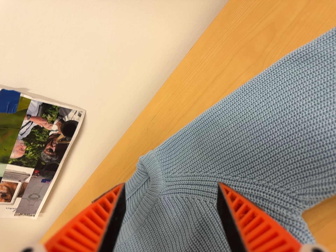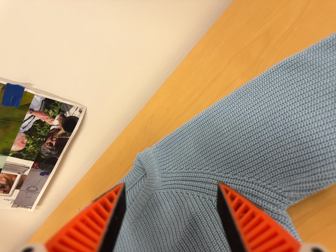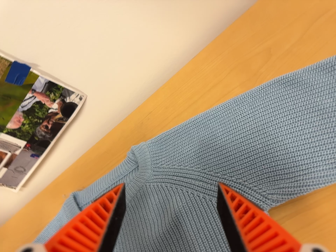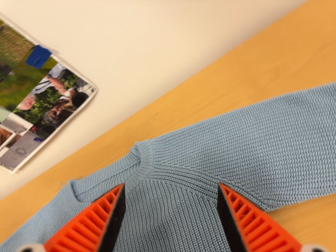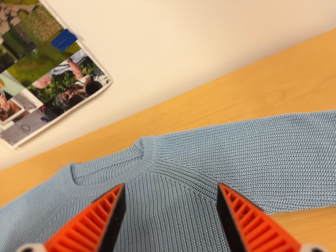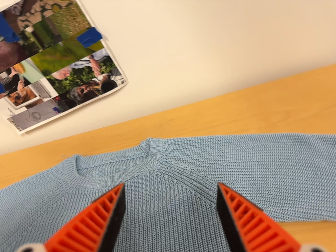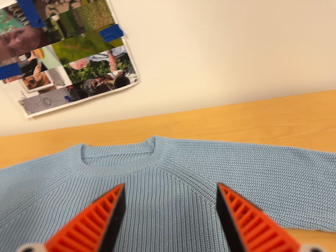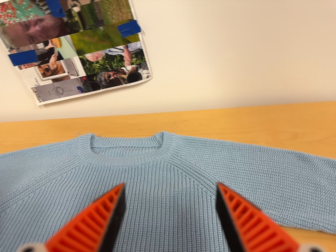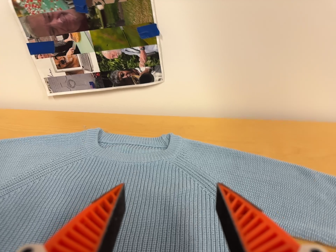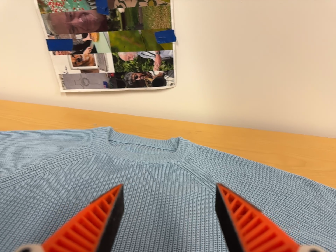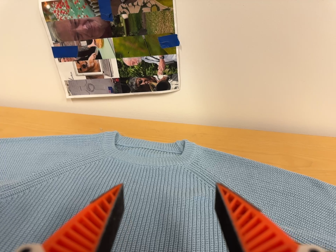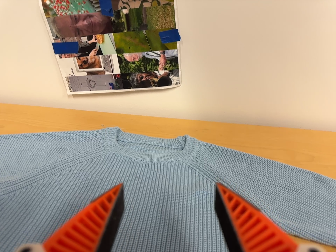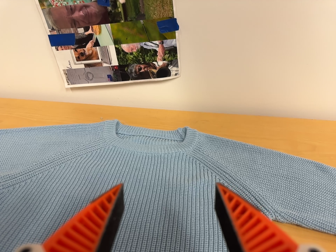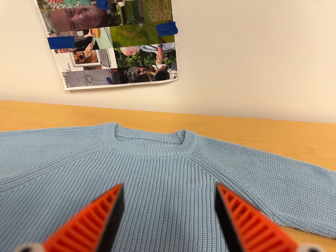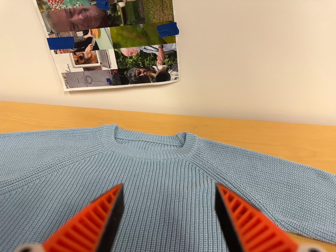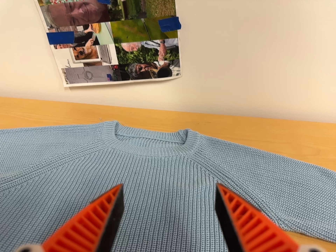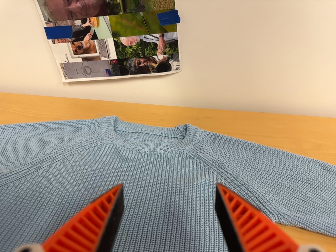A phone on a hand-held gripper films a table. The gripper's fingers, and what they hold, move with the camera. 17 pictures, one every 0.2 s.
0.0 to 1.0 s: The camera travels backward, to its left and toward the bottom of its view, about 14 cm, so what stands in front gets smaller. Its aim tips toward the top of its view by about 10 degrees. It rolls about its line of sight by about 35 degrees, and the scene rotates clockwise.
1.0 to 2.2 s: The camera travels to its left, toward the bottom of its view and backward, about 12 cm, so close, fixed things drift to the right. It rolls about its line of sight by about 20 degrees, and the scene rotates clockwise.
2.2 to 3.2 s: The camera shifts only a little, or ends up much as it began.
The film runs forward here.
